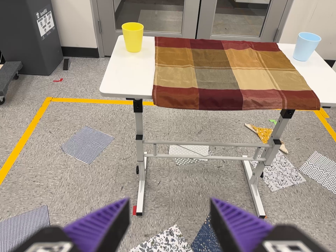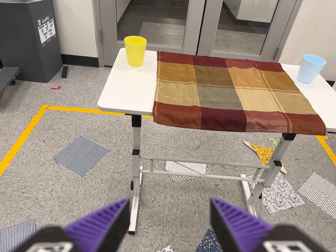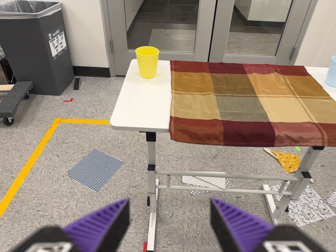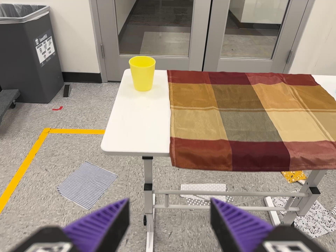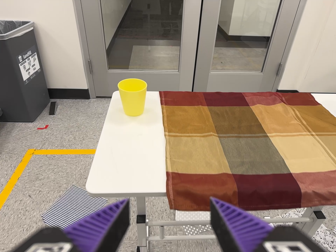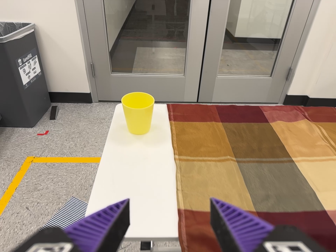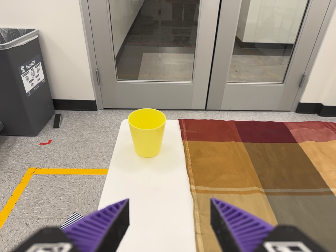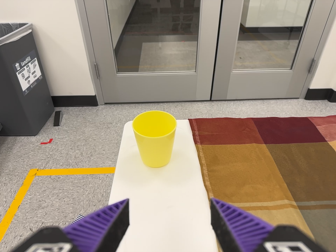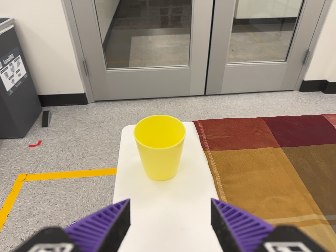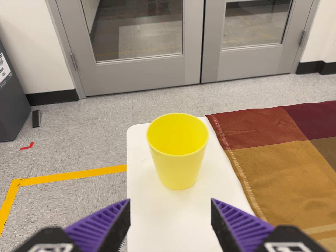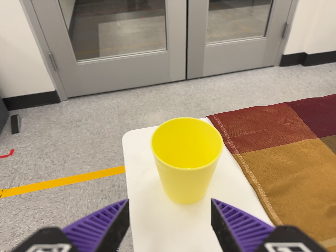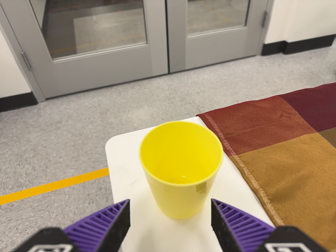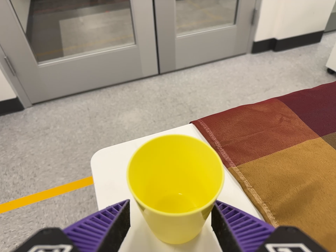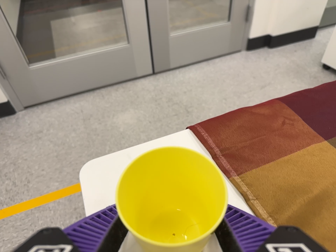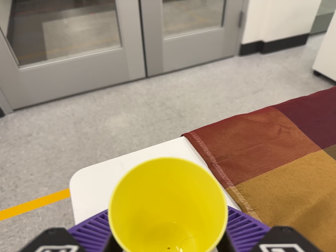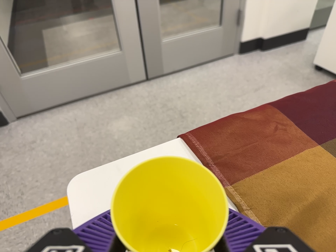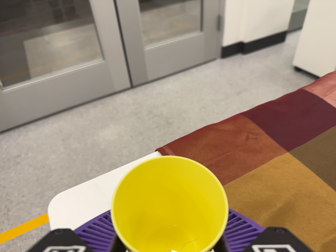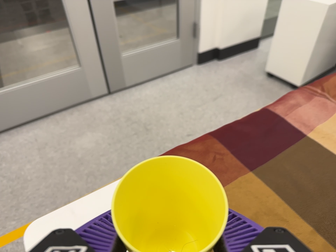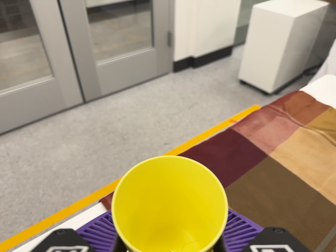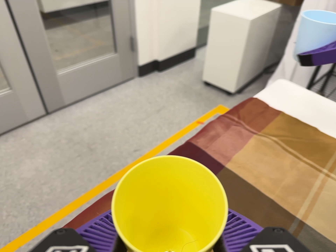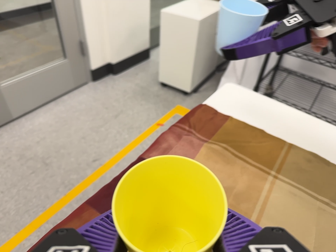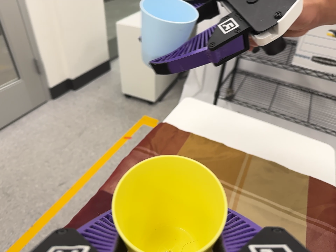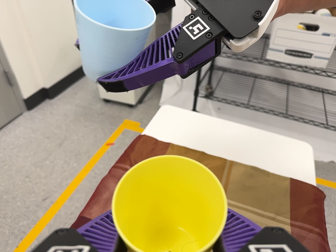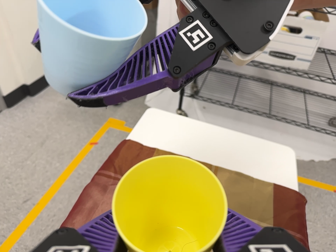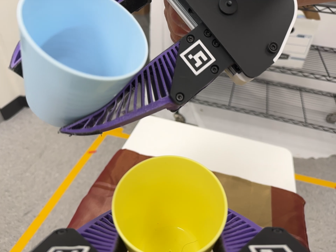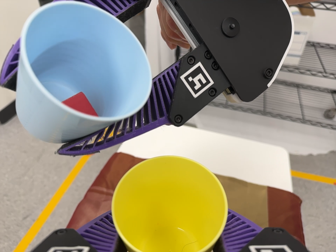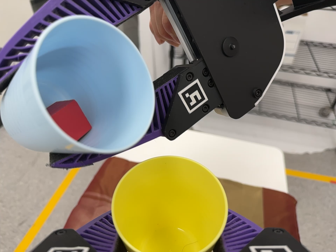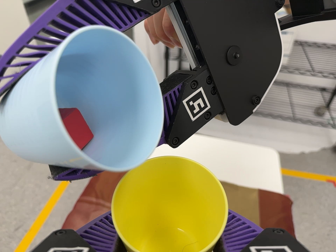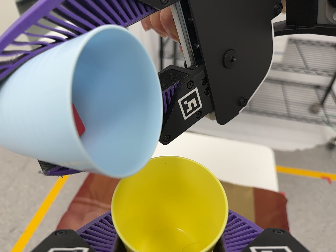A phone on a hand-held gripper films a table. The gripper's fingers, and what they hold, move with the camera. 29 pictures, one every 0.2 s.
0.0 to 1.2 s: The camera travels forward and toward the top of its view, about 50 cm, so what stands in front looms larger.
1.2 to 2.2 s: The camera pans to its right by about 10 degrees. It travels forward and to its left, about 30 cm, so what stands in front looms larger. Its aim tips toward the bottom of its view by about 10 degrees. It rolls about its line of sight by about 15 degrees, and the scene rotates counterclockwise.
2.2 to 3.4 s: The camera pans to its right by about 10 degrees. It travels toward the top of its view, about 9 cm, so close, fixed things drift downward. It rolls about its line of sight by about 10 degrees, and the scene rotates counterclockwise.
3.4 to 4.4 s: The camera swings to its right by about 30 degrees, and the scene slides to the left. It travels toward the top of its view and to its right, about 20 cm, so close, fixed things drift downward. It rolls about its line of sight by about 20 degrees, and the scene rotates counterclockwise.
4.4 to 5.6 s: The camera travels toward the top of its view, about 6 cm, so close, fixed things drift downward.
The film runs forward here.
